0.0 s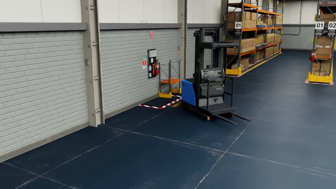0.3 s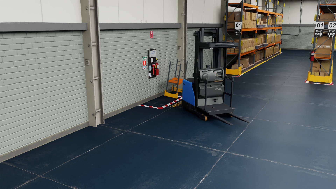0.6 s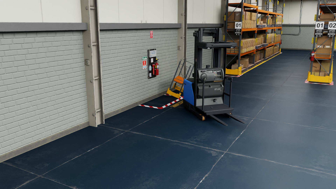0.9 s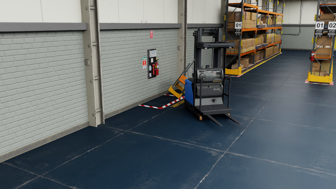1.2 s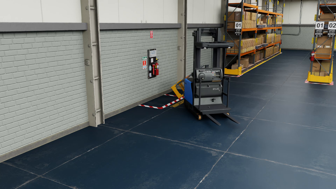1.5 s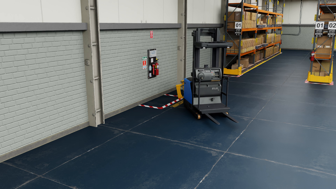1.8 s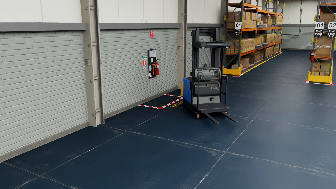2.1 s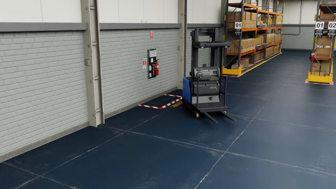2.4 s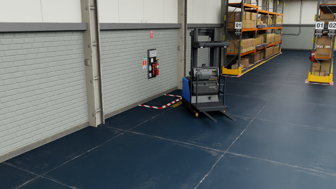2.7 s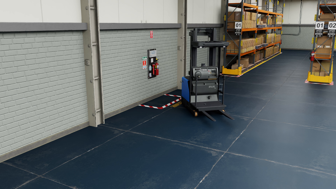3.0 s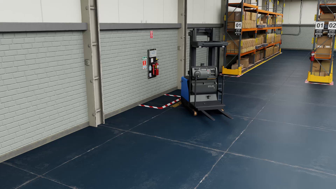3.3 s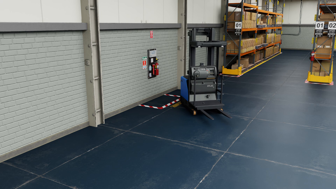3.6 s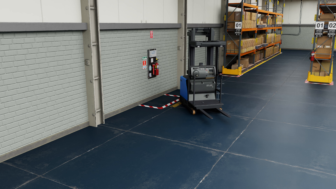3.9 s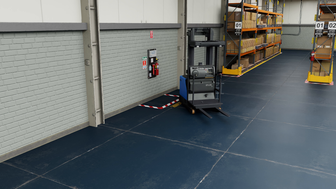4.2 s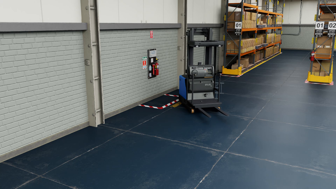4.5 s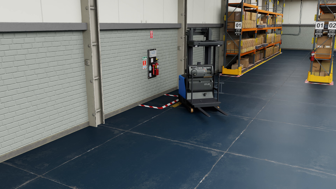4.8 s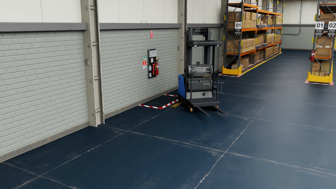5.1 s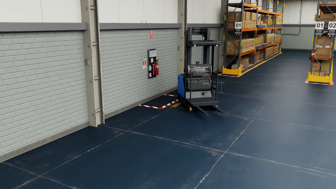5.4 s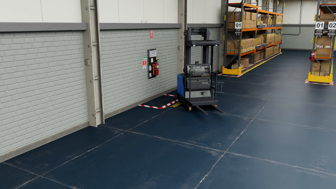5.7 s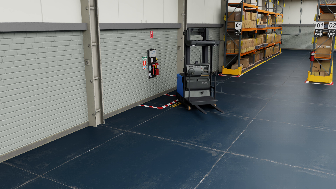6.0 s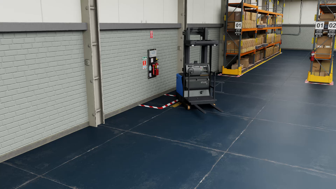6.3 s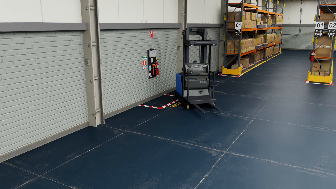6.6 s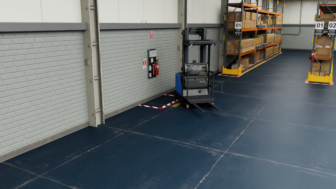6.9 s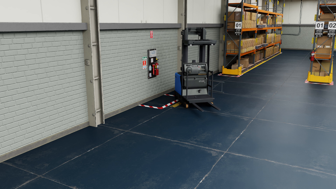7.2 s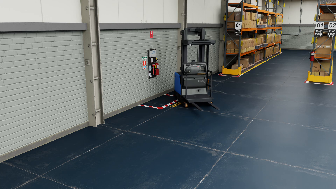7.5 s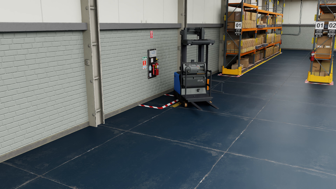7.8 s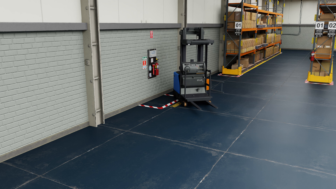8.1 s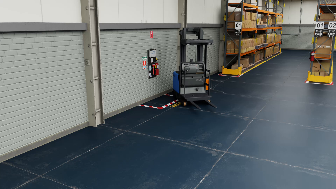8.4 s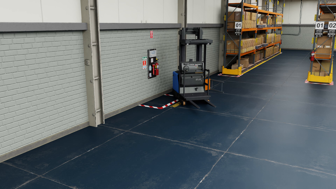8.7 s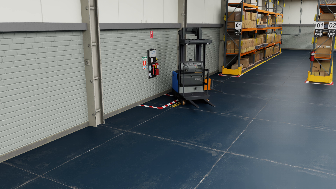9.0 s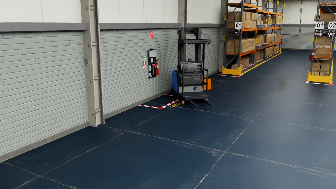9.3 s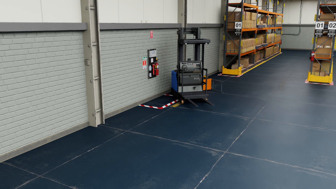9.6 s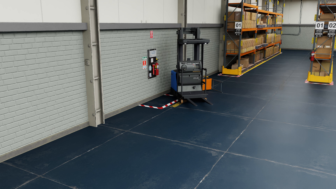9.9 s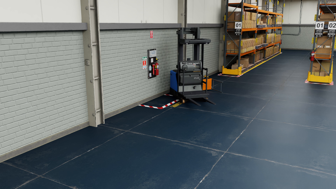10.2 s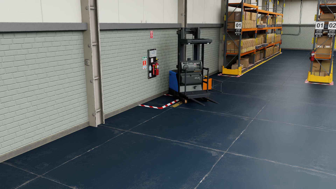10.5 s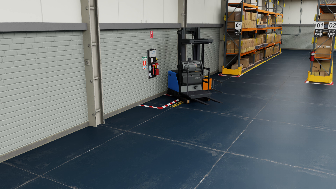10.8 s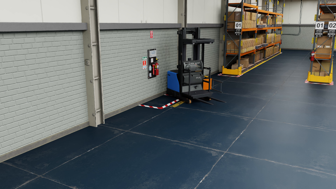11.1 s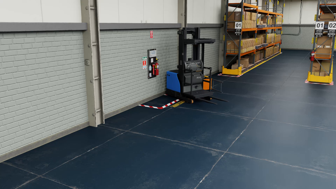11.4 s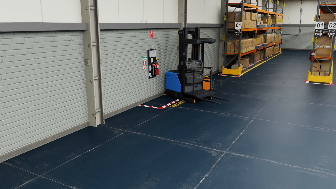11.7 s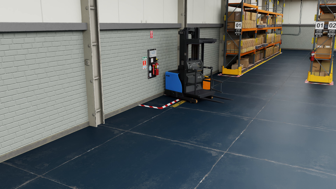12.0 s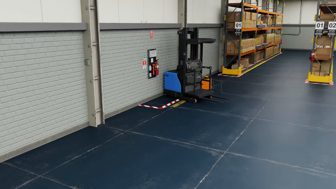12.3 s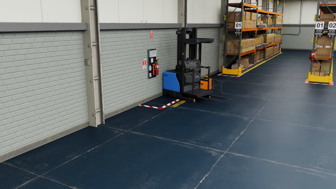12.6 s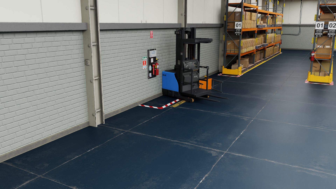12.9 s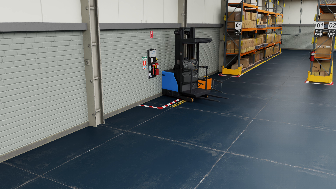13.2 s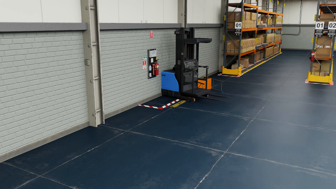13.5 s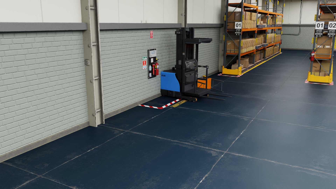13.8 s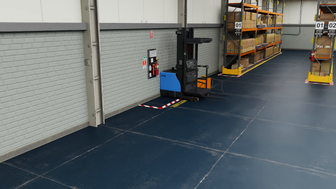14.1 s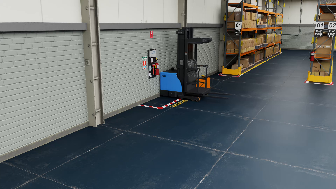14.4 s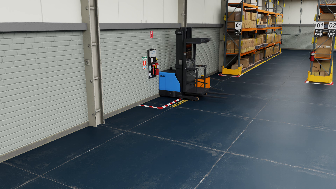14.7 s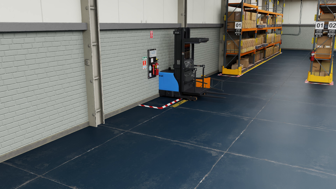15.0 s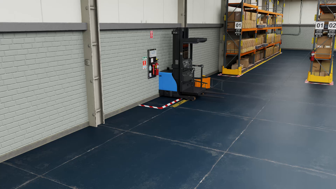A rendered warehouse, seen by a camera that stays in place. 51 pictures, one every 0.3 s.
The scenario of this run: A forklift runs into an object in its way.
